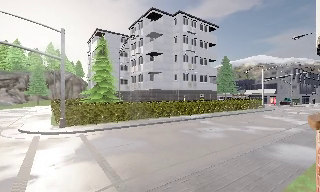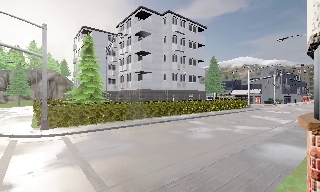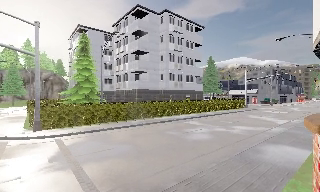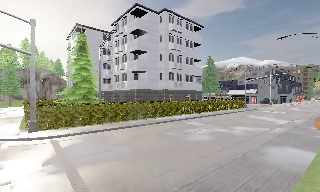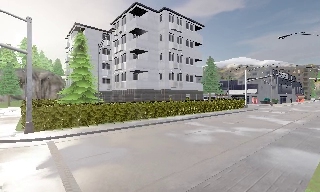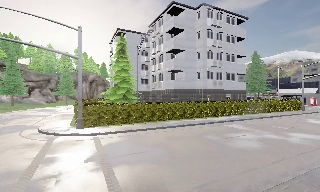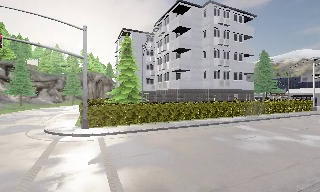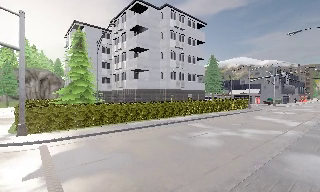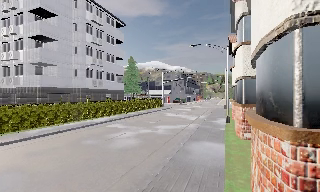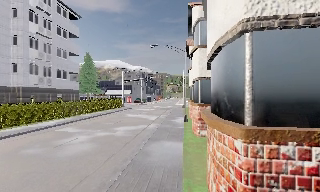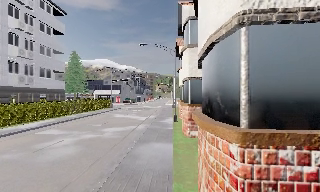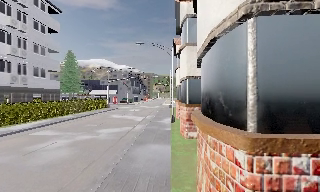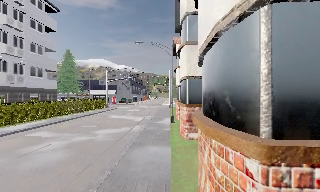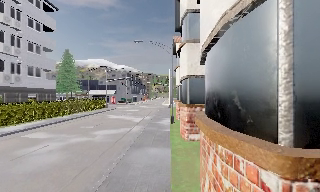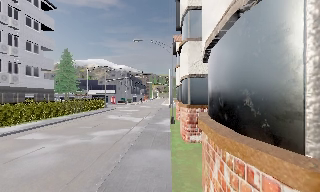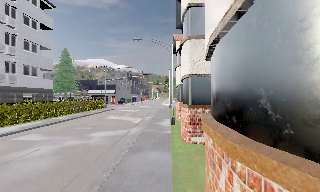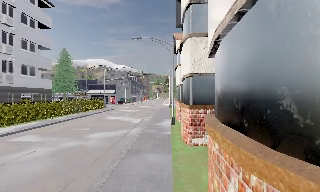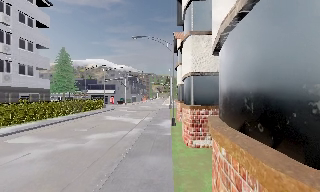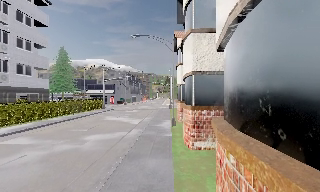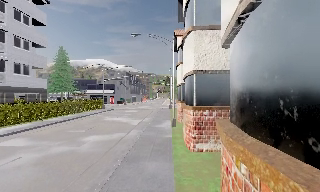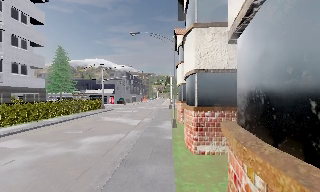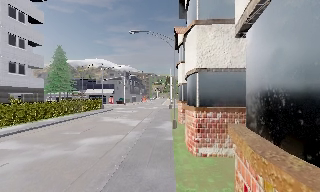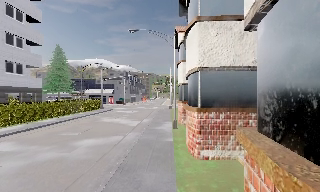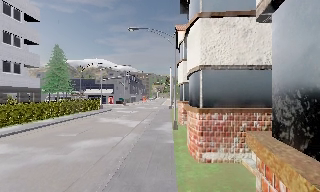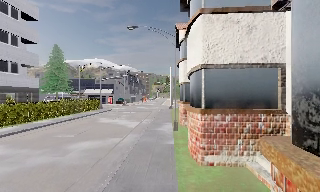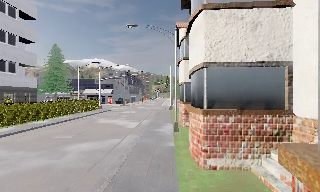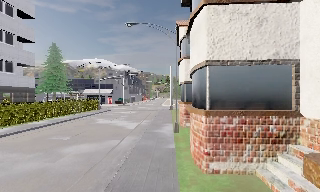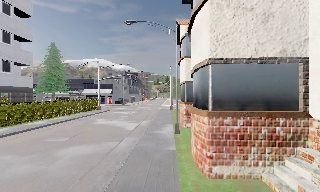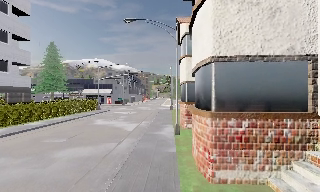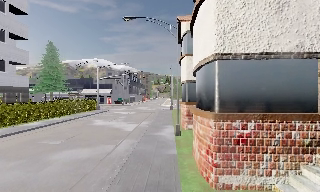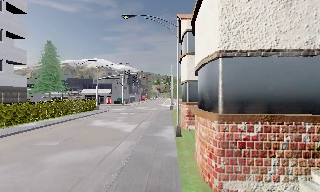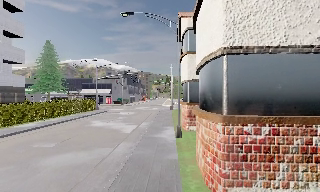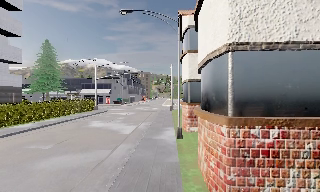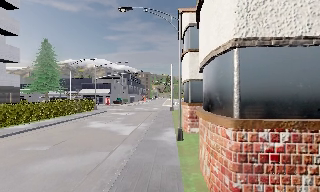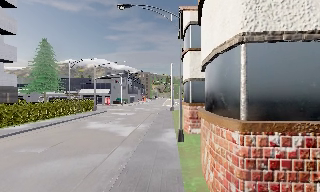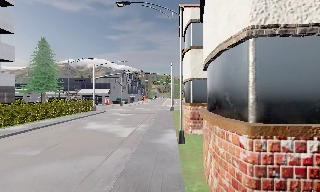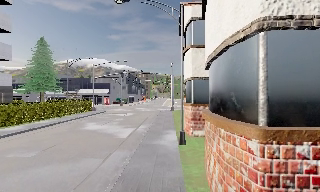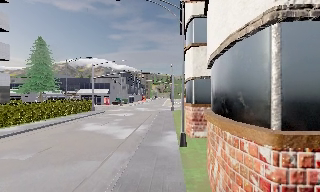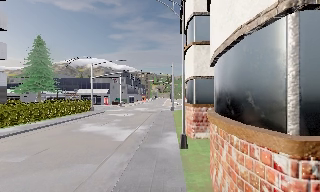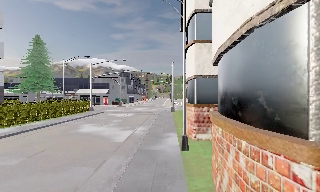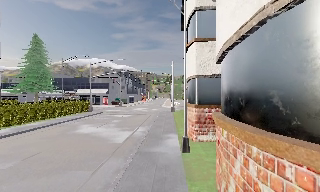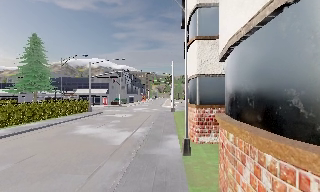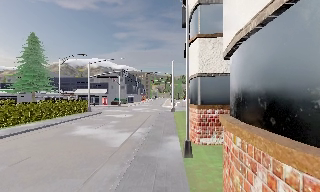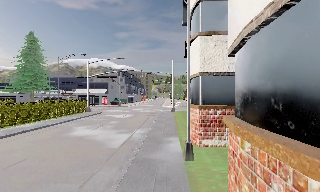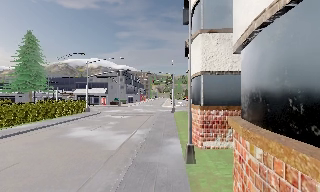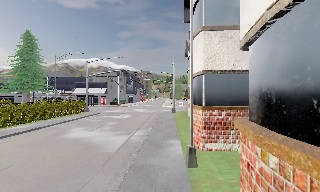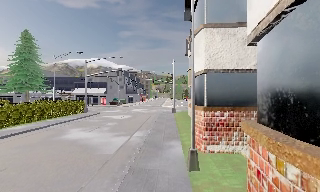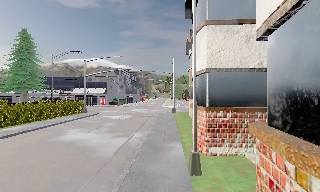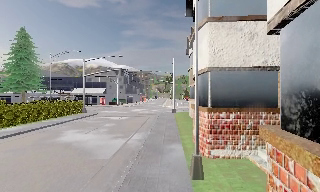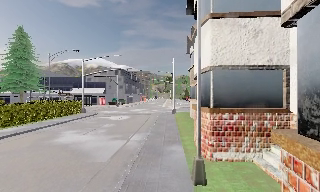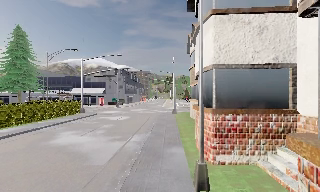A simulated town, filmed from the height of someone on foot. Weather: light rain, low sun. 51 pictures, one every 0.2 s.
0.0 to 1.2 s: The camera travels forward, about 1.5 m, so what stands in front looms larger.
1.2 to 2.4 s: The camera swings to its right by about 60 degrees, and the scene slides to the left. It travels forward, about 1.5 m.
2.4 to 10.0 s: The camera travels forward, about 11 m, so what stands in front looms larger.
The film runs forward here.
